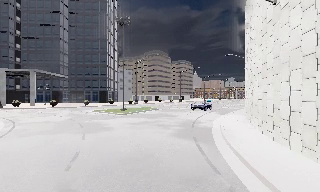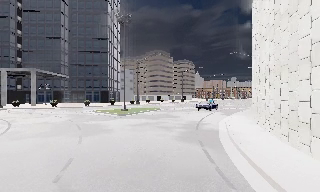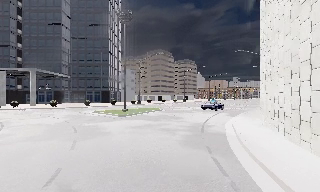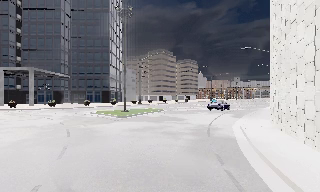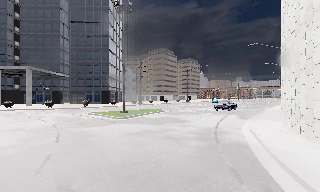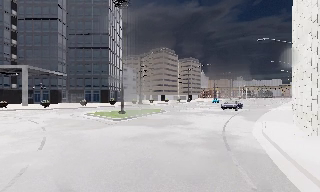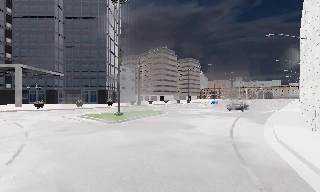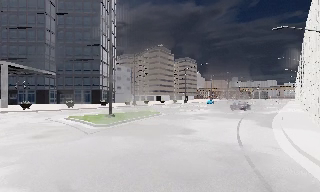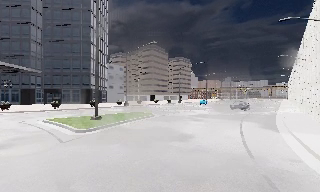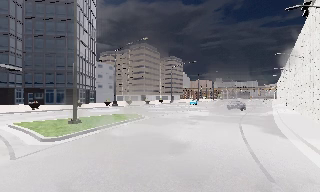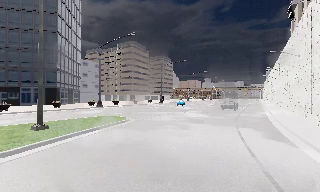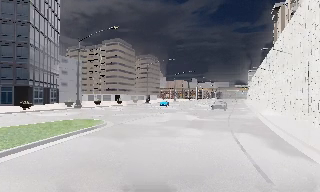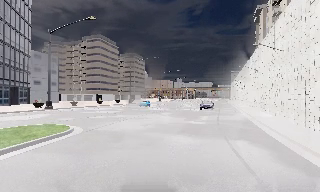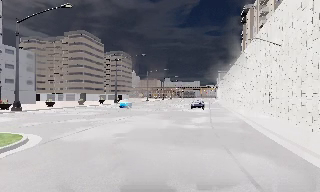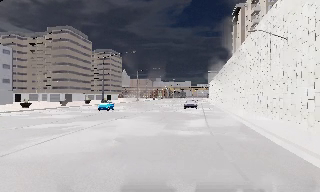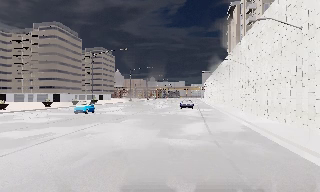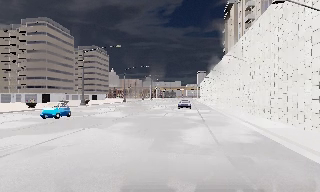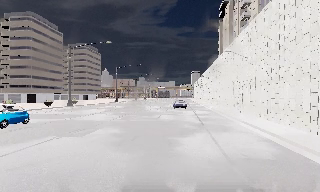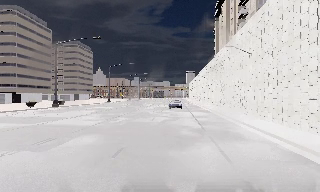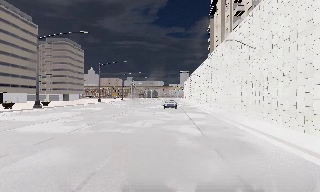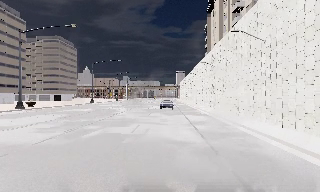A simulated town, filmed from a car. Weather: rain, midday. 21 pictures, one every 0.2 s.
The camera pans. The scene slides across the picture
to the left.
The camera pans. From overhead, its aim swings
clockwise.
0.0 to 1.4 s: The camera travels forward, about 7 m, so what stands in front looms larger. It gains speed.
1.4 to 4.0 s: The camera swings to its right by about 35 degrees, and the scene slides to the left. It travels forward, about 25 m.
The film runs forward here.
